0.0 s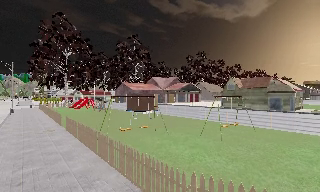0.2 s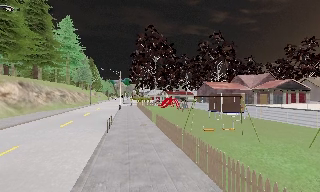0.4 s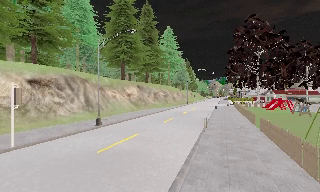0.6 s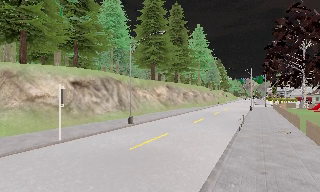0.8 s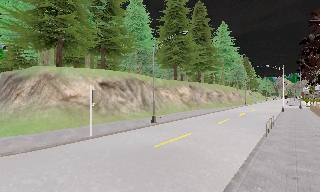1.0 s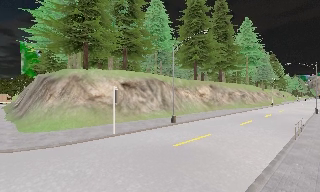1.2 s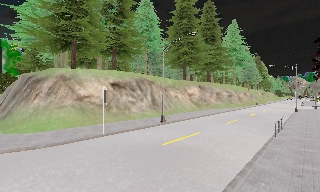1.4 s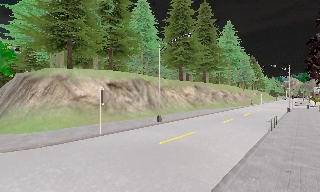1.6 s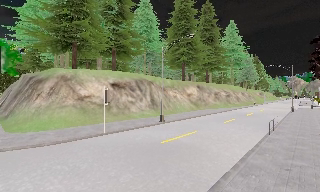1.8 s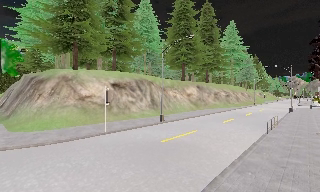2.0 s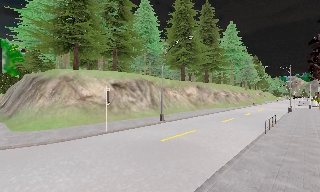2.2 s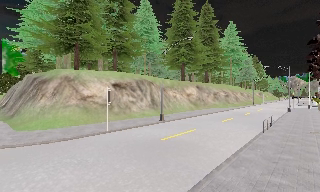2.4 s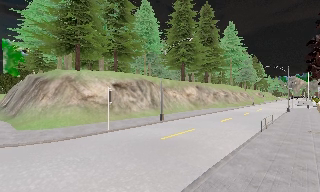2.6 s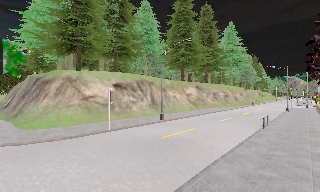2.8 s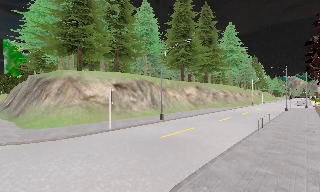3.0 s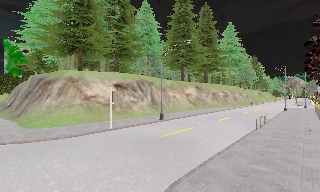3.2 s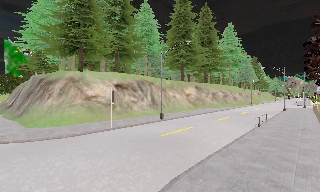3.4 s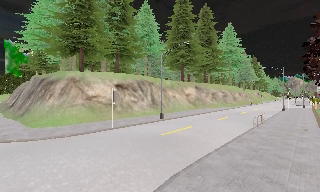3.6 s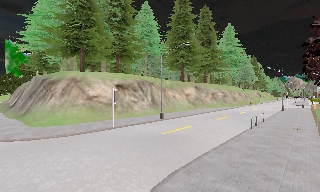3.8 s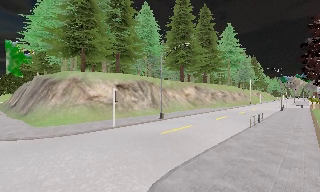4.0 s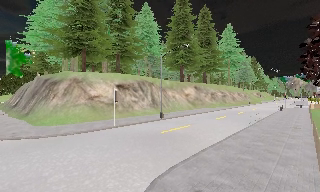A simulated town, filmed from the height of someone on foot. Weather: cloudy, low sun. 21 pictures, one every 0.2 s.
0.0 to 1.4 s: The camera swings to its left by about 80 degrees, and the scene slides to the right. It travels backward, about 1 m.
1.4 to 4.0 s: The camera travels backward, about 2.5 m, so what stands in front gets smaller.
The film runs backward here.
